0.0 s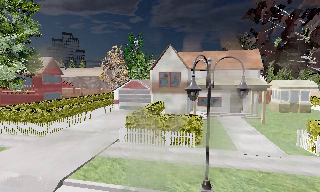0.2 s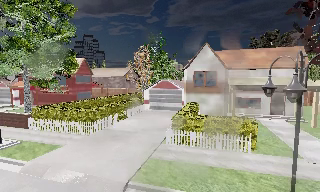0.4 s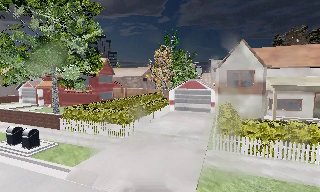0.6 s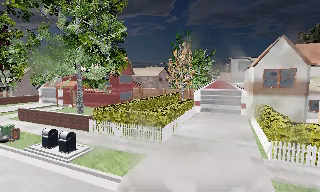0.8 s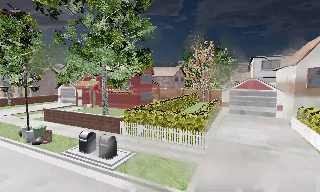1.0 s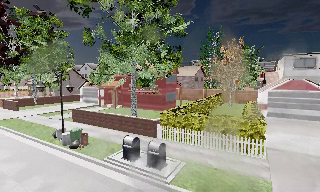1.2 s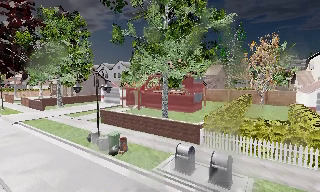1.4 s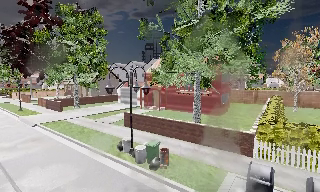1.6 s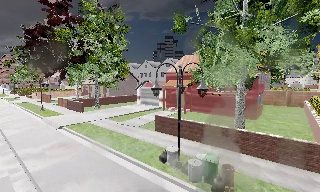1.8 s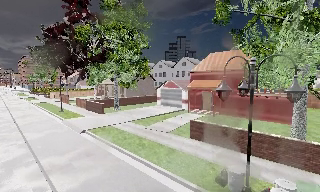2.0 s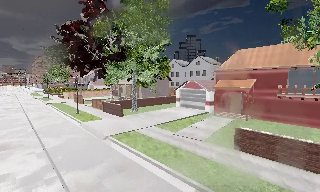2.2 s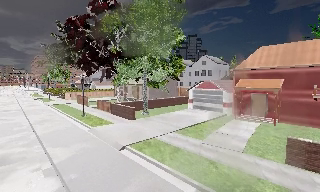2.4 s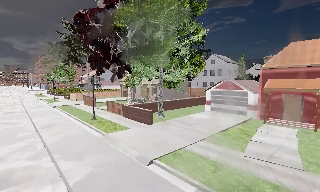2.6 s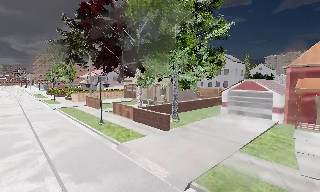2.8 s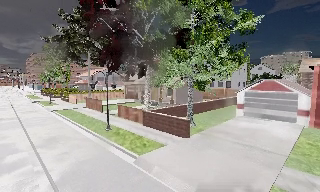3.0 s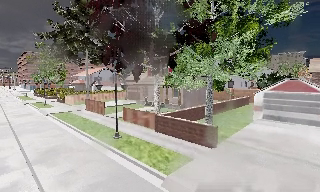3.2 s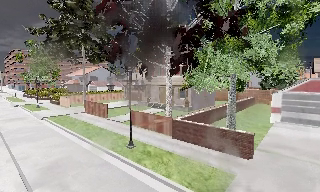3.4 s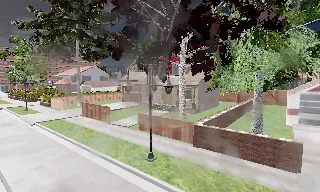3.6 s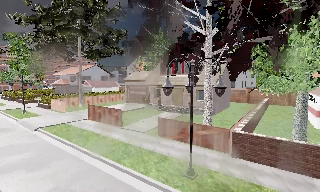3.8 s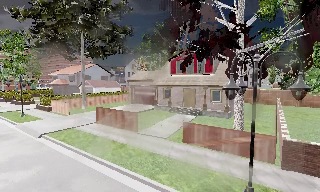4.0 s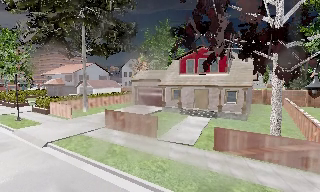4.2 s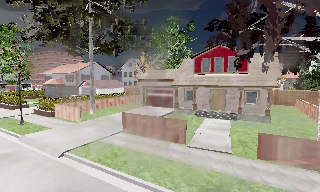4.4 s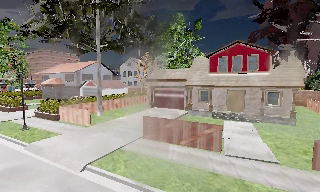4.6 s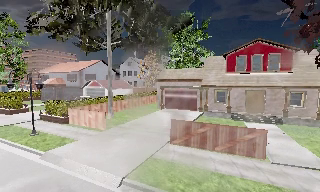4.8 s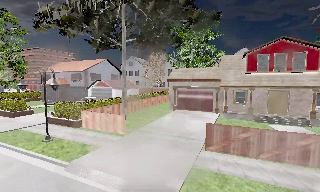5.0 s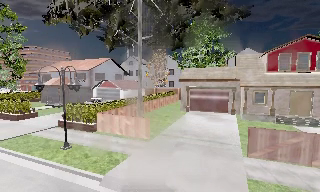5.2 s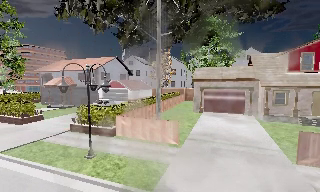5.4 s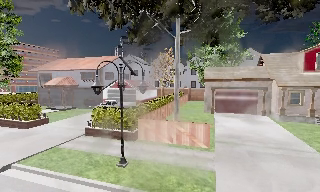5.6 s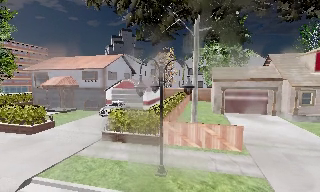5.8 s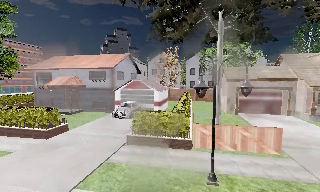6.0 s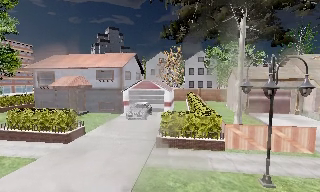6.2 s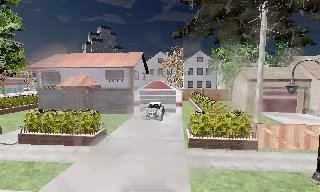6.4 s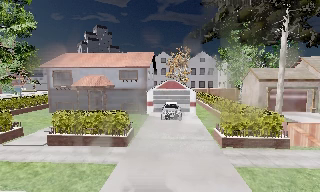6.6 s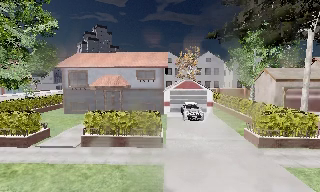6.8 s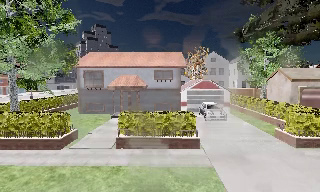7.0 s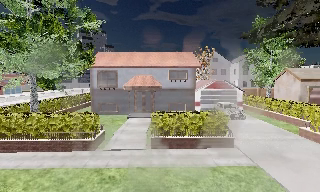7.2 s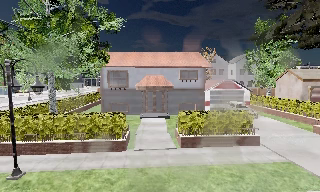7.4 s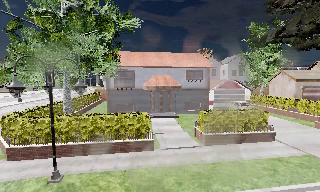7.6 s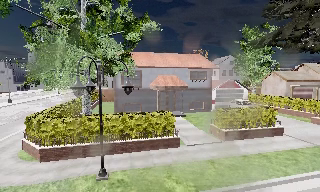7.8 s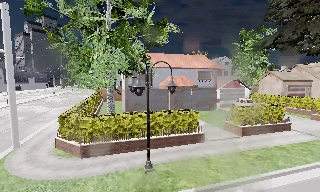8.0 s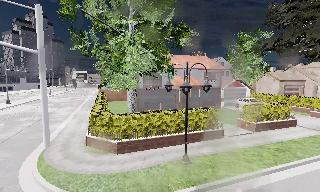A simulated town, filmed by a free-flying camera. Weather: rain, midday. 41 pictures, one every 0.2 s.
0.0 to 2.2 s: The camera pans to its left, which is counterclockwise from overhead, by about 35 degrees. It travels to its left and forward, about 25 m, so close, fixed things drift to the right.
2.2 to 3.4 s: The camera travels forward and to its left, about 14 m, so what stands in front looms larger.
3.4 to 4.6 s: The camera pans to its right, which is clockwise from overhead, by about 10 degrees. It travels to its left and forward, about 14 m, so close, fixed things drift to the right.
4.6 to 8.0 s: The camera pans to its right, which is clockwise from overhead, by about 45 degrees. It travels to its left, about 40 m, so close, fixed things drift to the right.
The film runs forward here.
